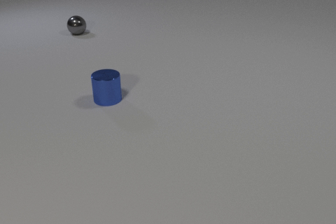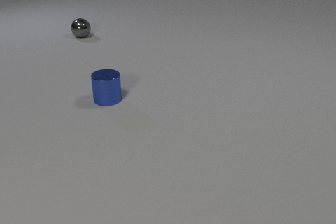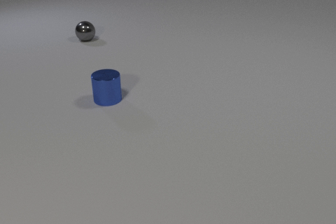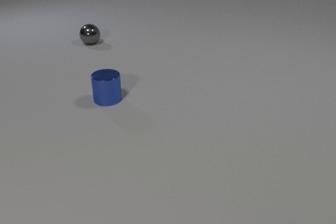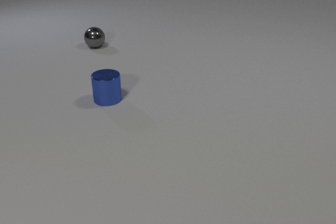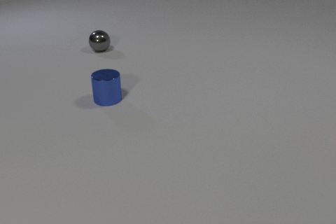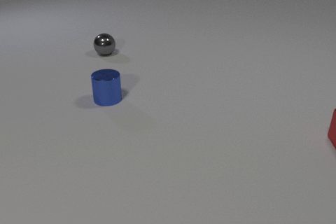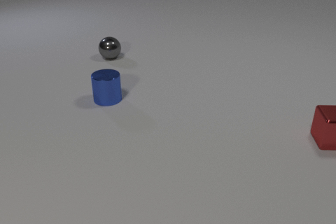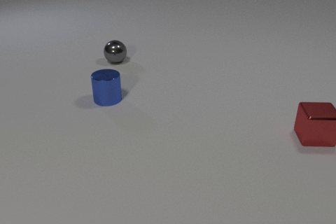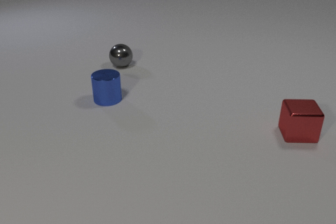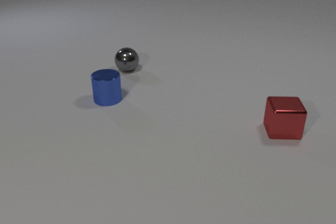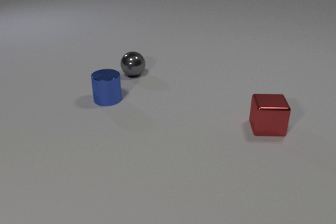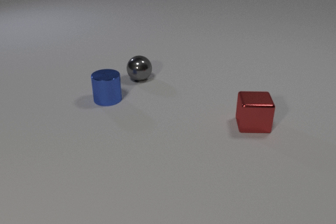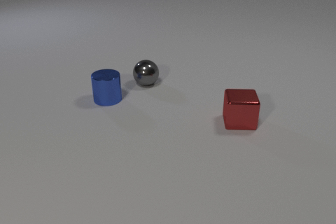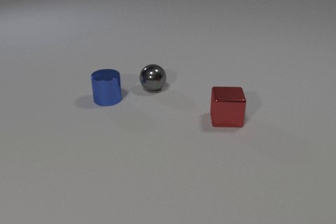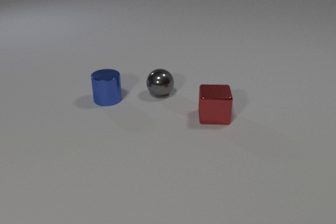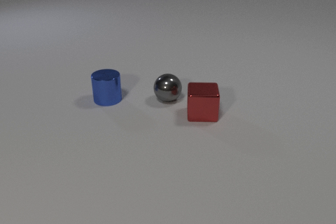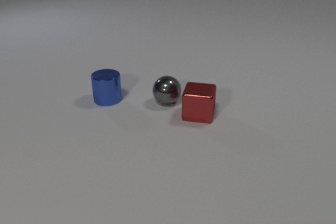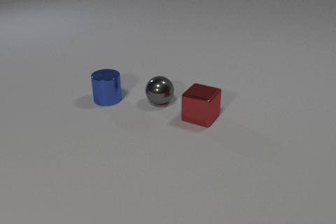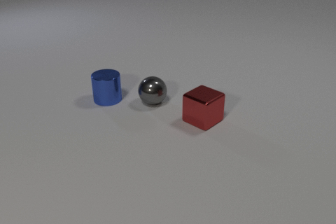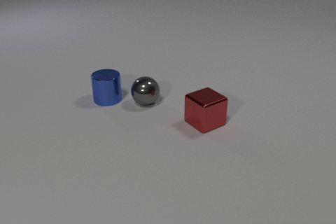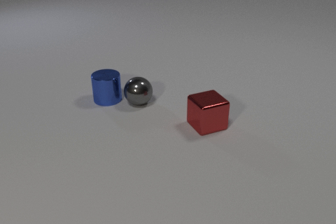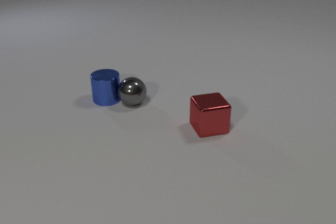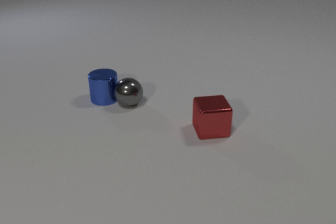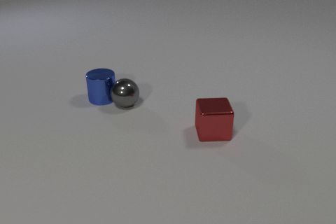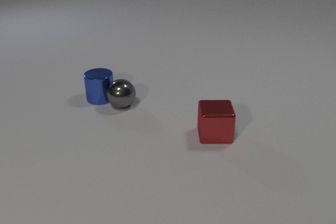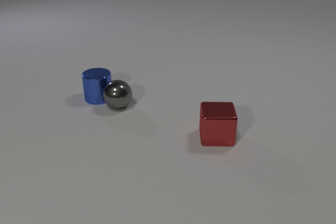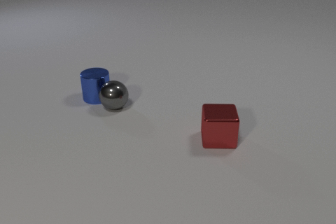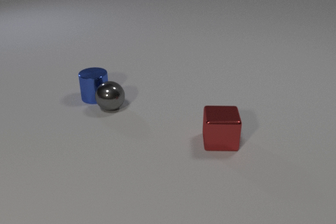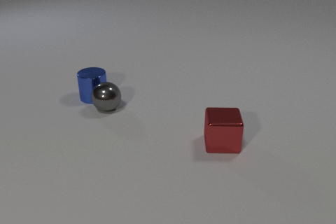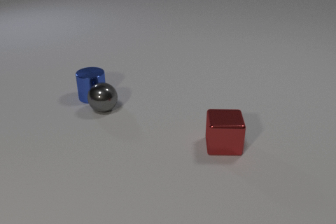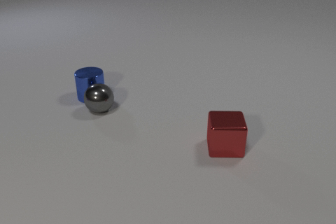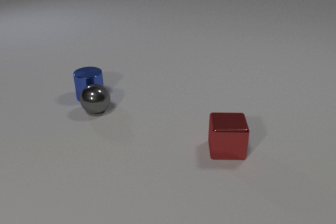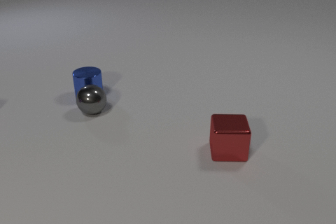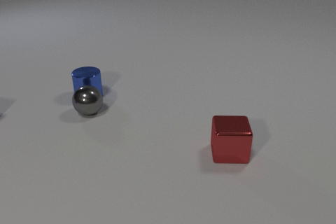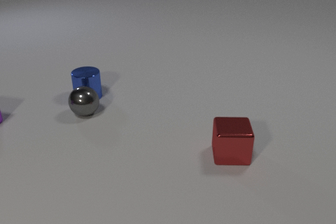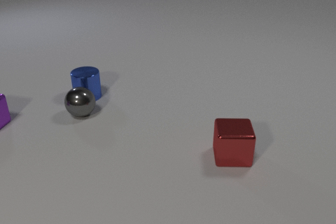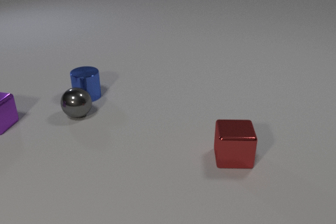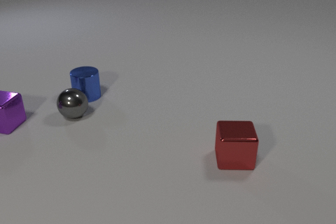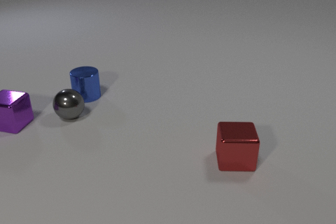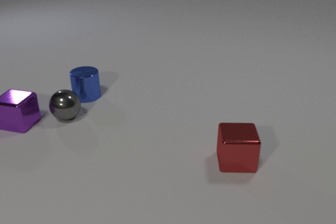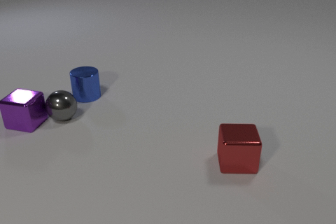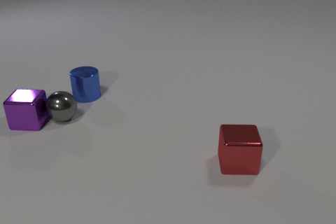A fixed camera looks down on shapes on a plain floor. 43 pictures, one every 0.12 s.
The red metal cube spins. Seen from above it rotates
clockwise.
The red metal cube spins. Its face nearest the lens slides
to the left.
0.00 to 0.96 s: The red metal cube comes in at the right edge, slides to the left. The gray metal sphere rolls toward the camera and to the right.
0.96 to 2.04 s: The red metal cube slides to the left. The gray metal sphere rolls toward the camera and to the right. The red metal cube and the gray metal sphere collide.
2.04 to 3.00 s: The red metal cube slides toward the camera and to the right, spins clockwise seen from above by about 75 degrees, its near face sliding to the left. The gray metal sphere rolls to the left. The blue metal cylinder slides to the left. The gray metal sphere and the blue metal cylinder collide.
3.00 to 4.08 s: The red metal cube slides toward the camera and to the right. The gray metal sphere rolls to the left. The blue metal cylinder slides to the left and away from the camera.
4.08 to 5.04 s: The red metal cube slides toward the camera and to the right. The gray metal sphere rolls to the left. The purple metal cube comes in at the left edge, slides to the right. The gray metal sphere and the purple metal cube collide.
How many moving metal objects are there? 4.
How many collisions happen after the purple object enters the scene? 1.
Are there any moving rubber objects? no.
